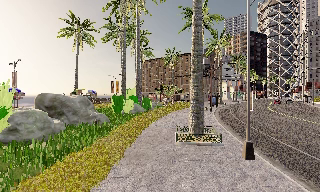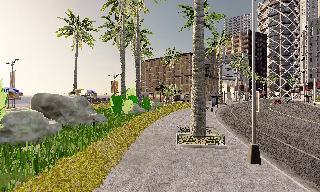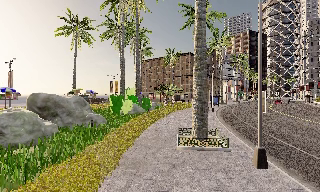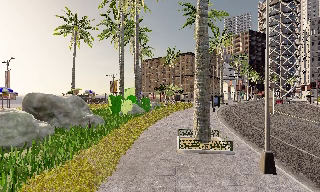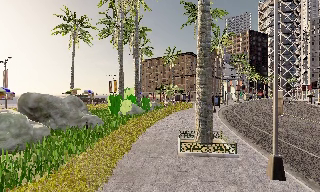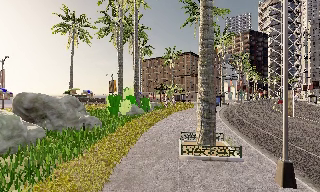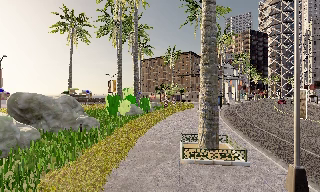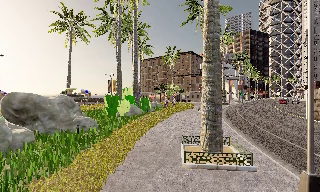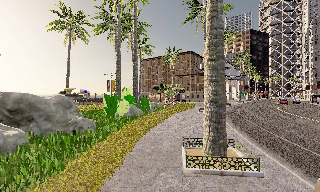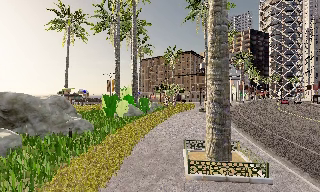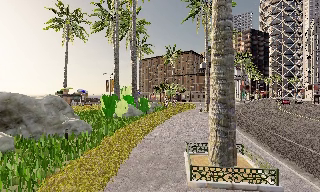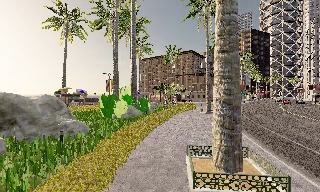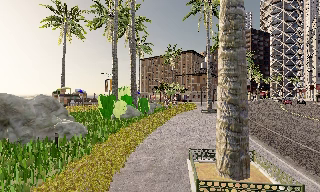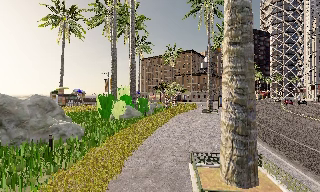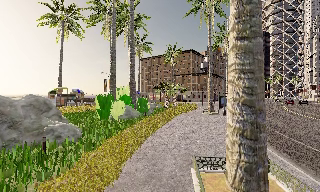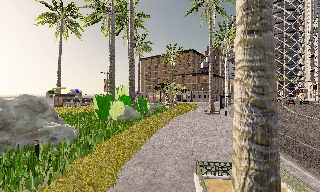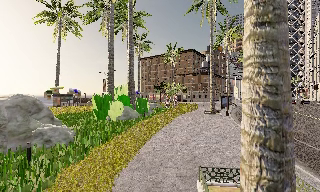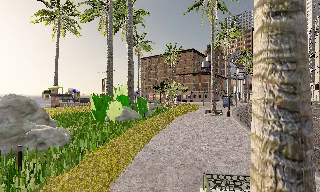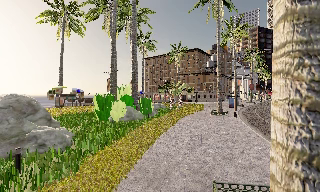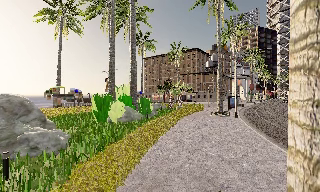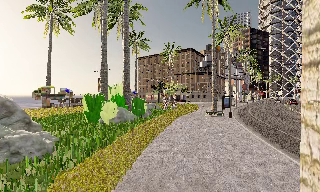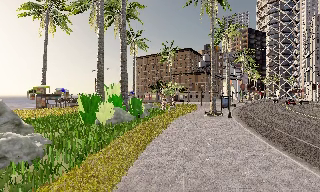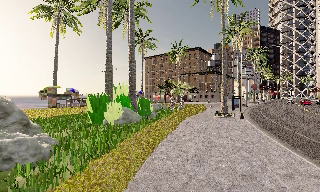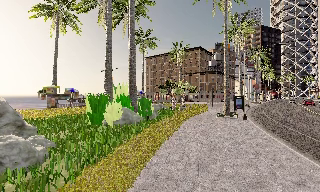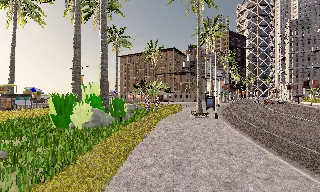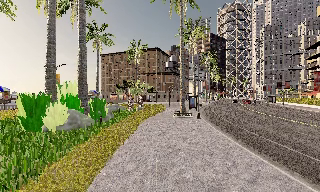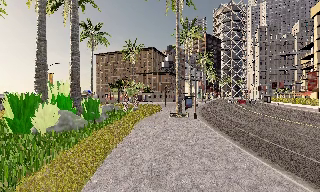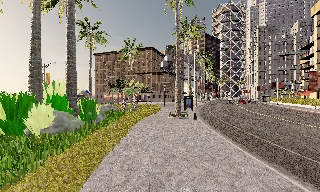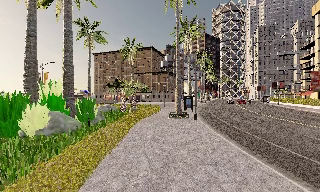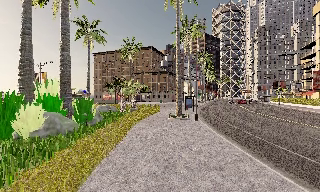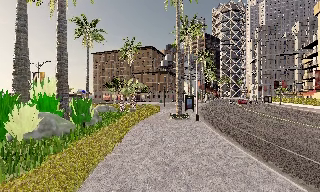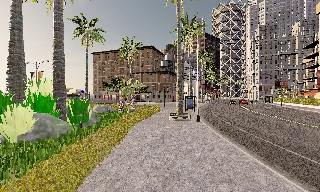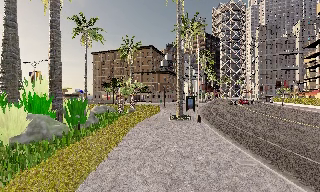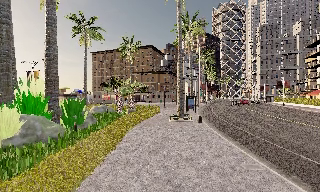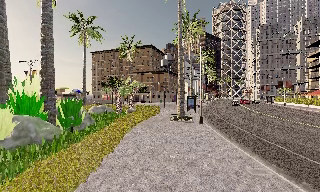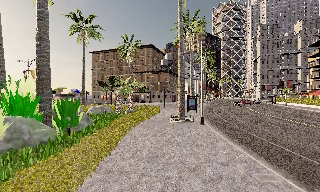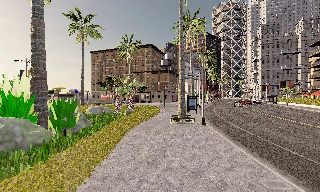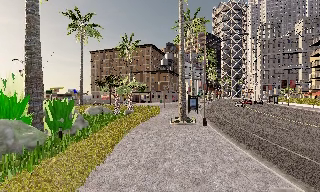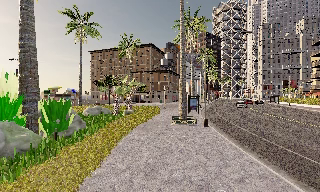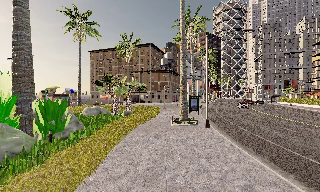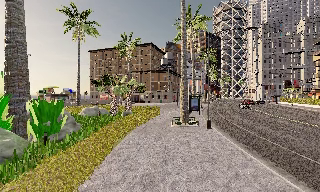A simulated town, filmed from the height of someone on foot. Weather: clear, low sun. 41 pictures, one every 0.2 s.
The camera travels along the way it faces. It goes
forward.
0.0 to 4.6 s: The camera travels forward, about 9 m, so what stands in front looms larger.
4.6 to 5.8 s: The camera pans to its right, which is clockwise from overhead, by about 15 degrees. It travels forward, about 2.5 m, so what stands in front looms larger.
5.8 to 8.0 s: The camera travels forward, about 4.5 m, so what stands in front looms larger.
The film runs forward here.
